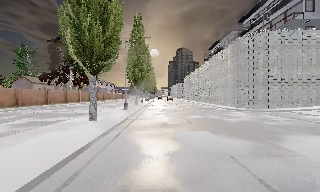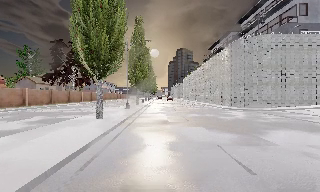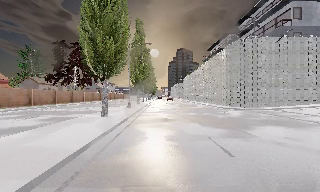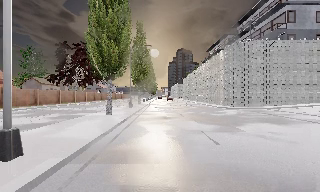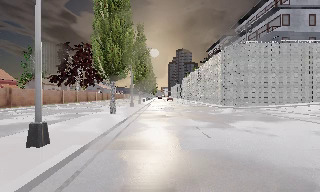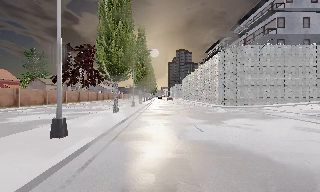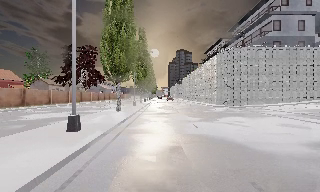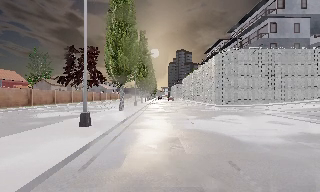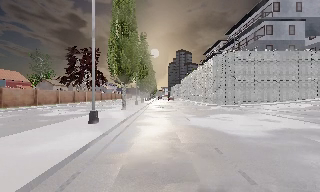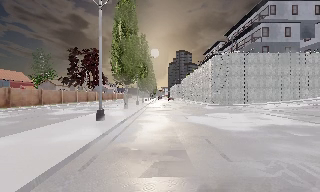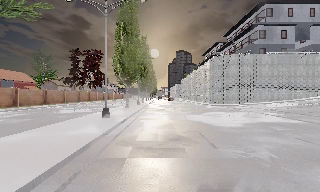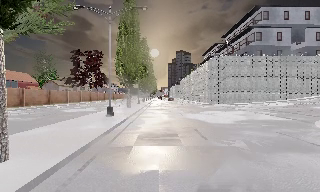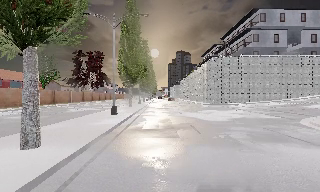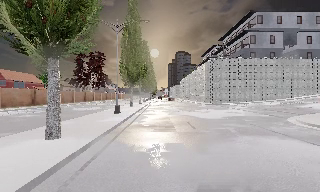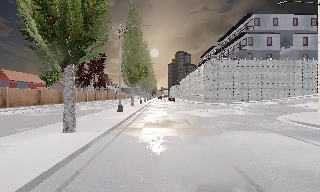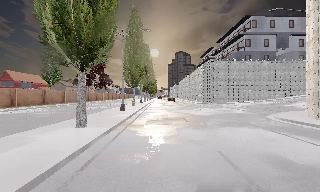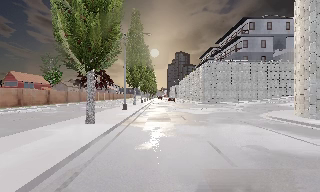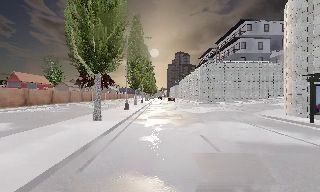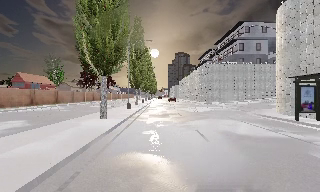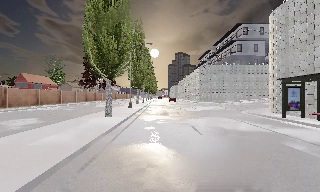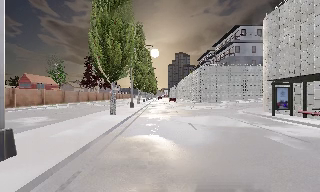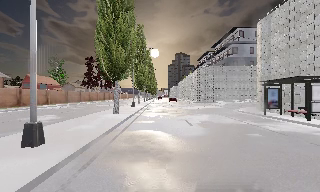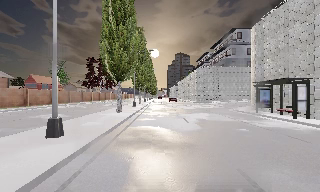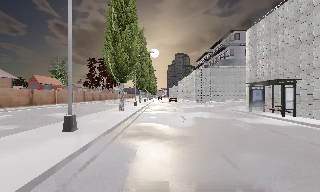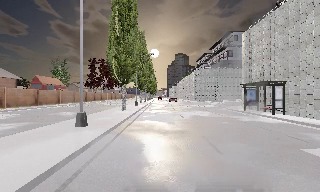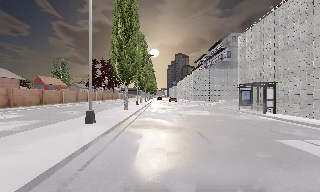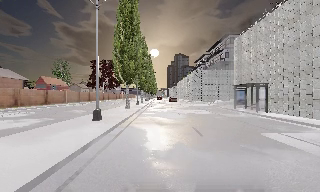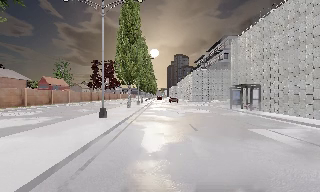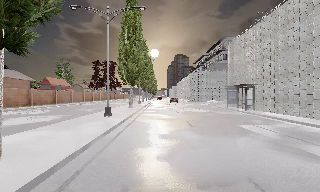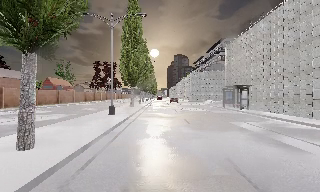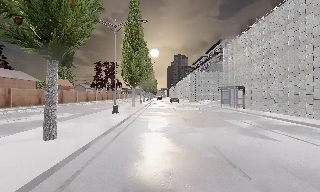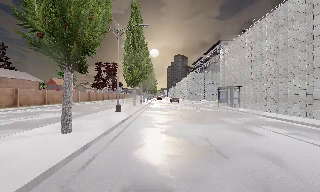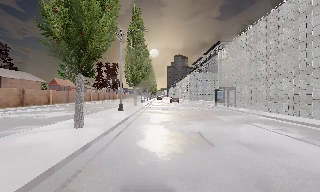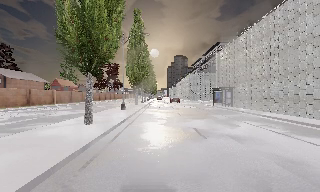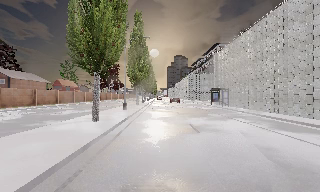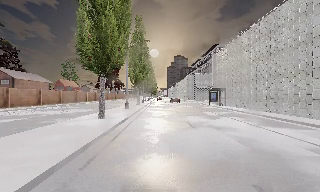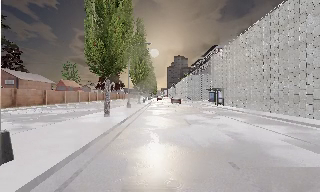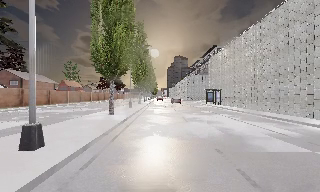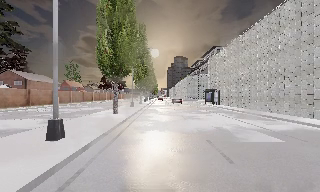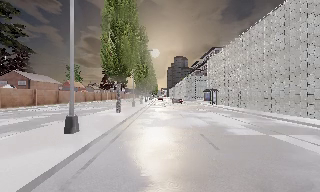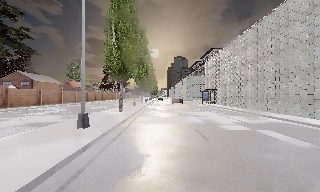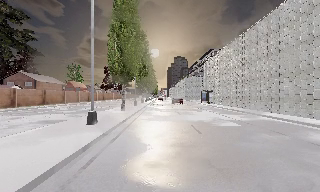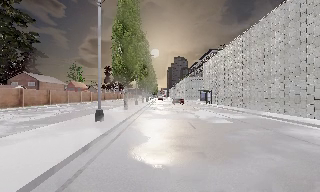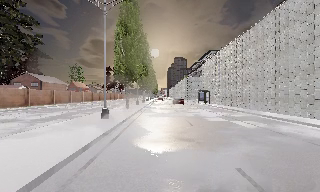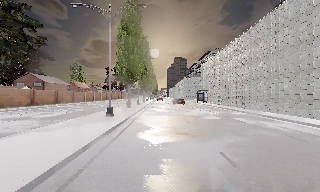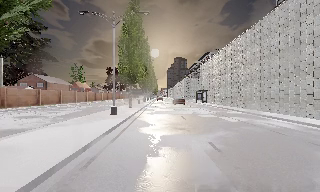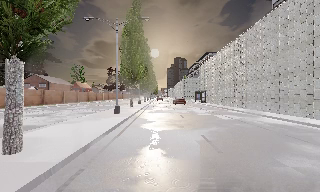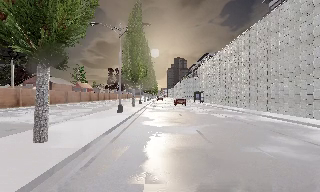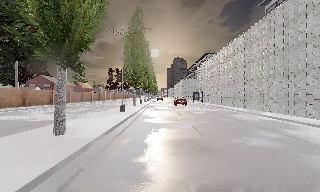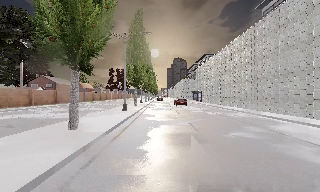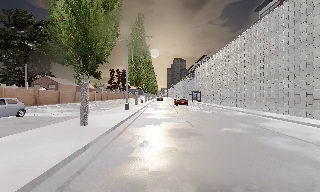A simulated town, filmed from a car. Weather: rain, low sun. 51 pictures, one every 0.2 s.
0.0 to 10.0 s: The camera travels backward, about 50 m, so what stands in front gets smaller.
The film runs backward here.
